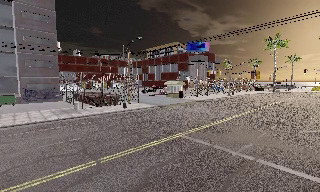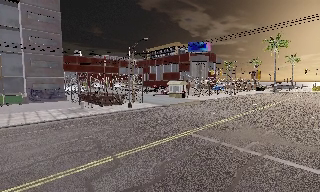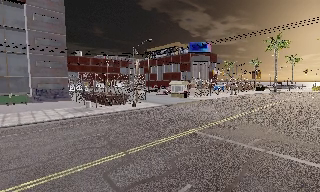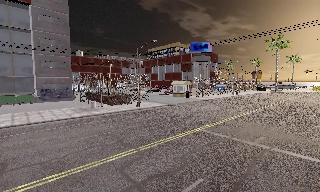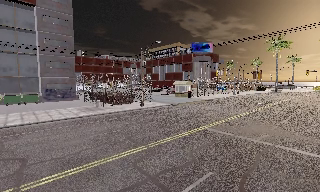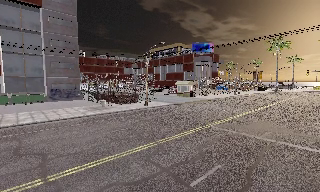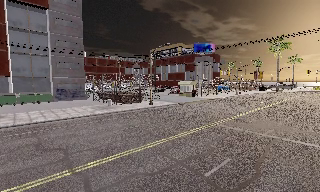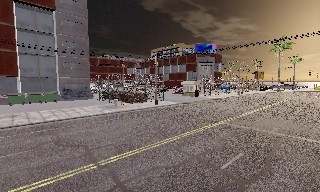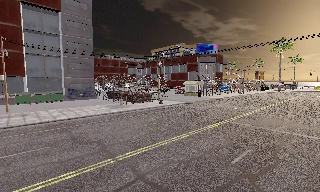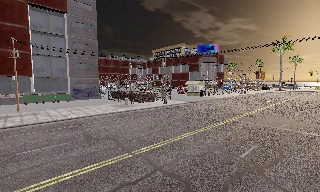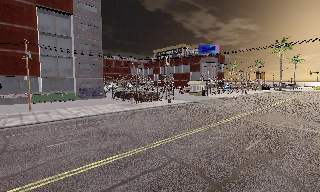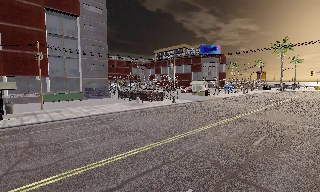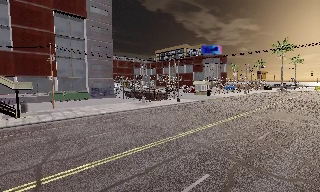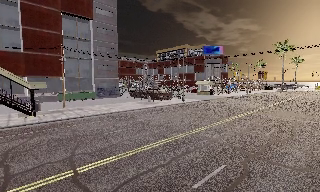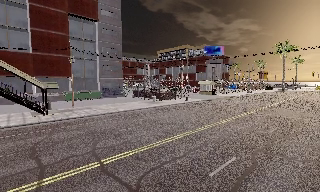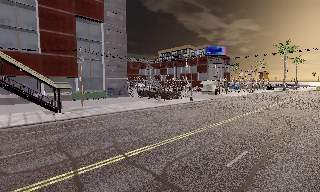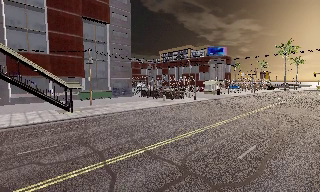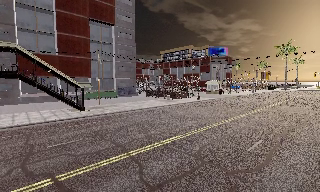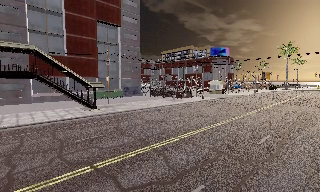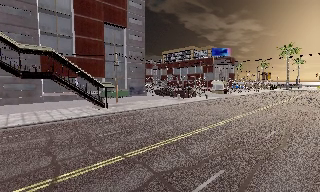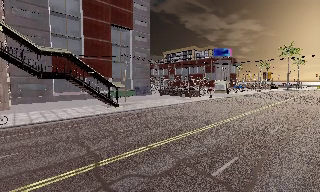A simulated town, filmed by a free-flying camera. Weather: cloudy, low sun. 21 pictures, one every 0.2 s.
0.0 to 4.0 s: The camera travels to its left and backward, about 19 m, so close, fixed things drift to the right. It gains speed.
The film runs backward here.
